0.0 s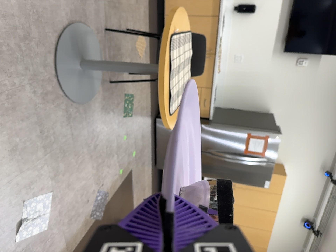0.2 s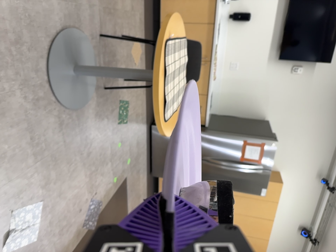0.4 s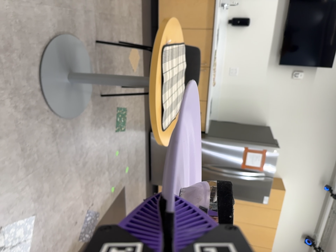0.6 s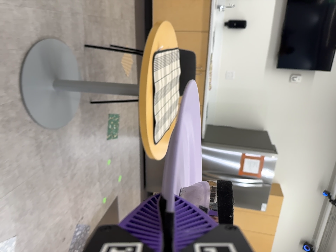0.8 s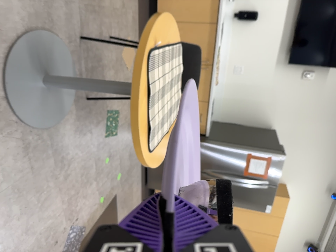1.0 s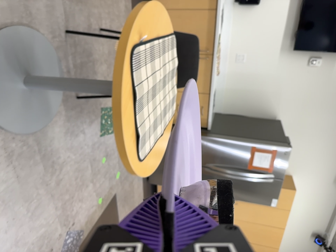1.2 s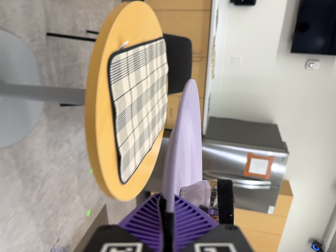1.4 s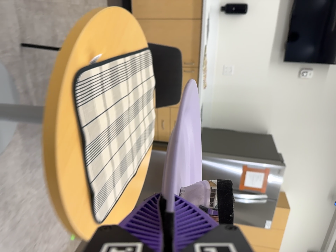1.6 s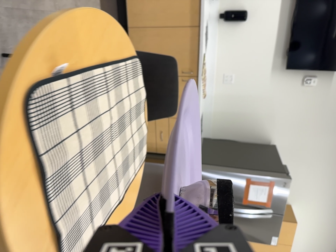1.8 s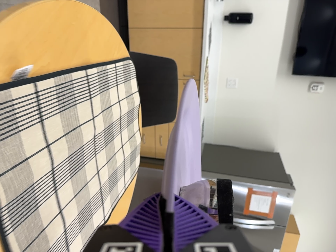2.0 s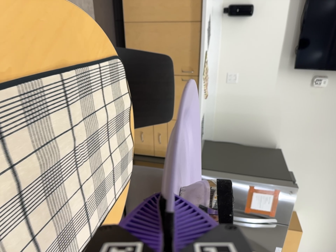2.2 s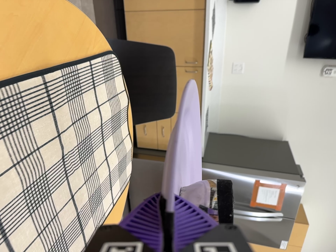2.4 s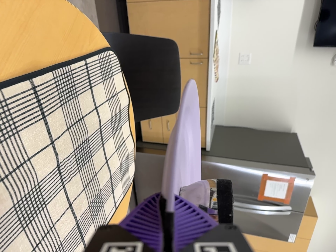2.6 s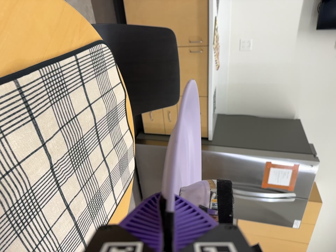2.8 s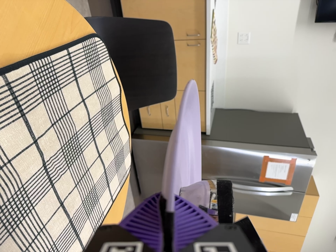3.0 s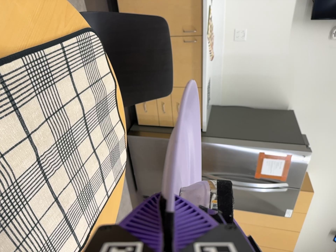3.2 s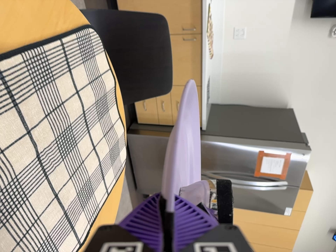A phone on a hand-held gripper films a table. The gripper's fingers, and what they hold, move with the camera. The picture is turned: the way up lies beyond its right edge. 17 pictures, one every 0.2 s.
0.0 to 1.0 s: The camera travels forward and toward the top of its view, about 50 cm, so what stands in front looms larger.
1.0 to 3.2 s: The camera travels forward and toward the top of its view, about 70 cm, so what stands in front looms larger.
The film runs forward here.
